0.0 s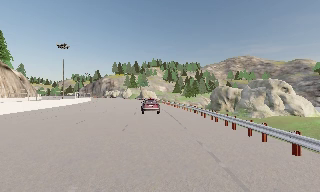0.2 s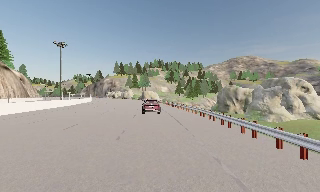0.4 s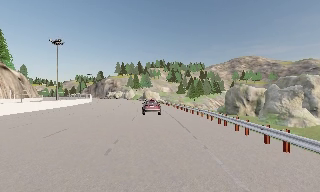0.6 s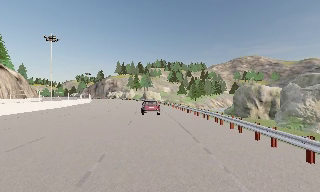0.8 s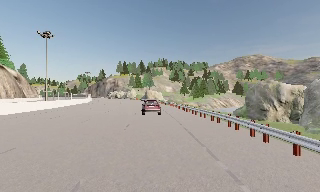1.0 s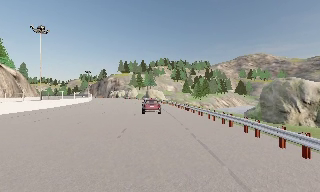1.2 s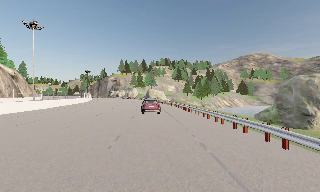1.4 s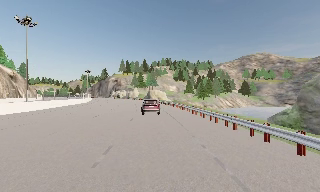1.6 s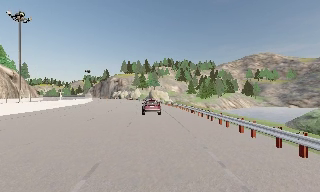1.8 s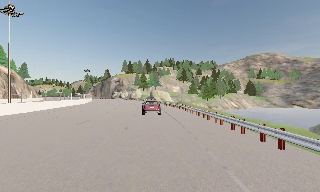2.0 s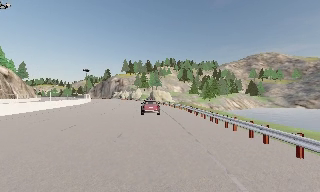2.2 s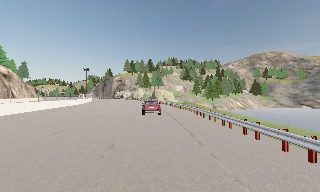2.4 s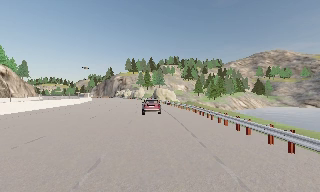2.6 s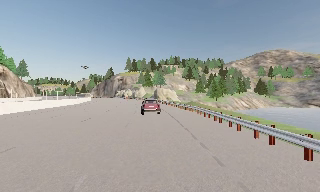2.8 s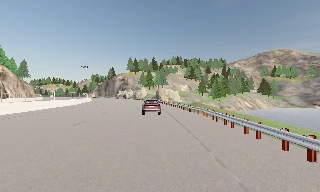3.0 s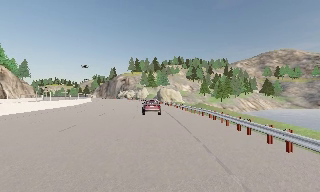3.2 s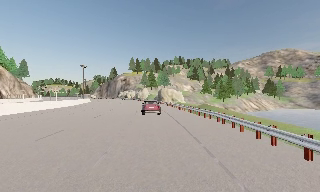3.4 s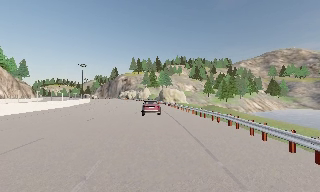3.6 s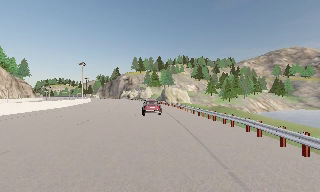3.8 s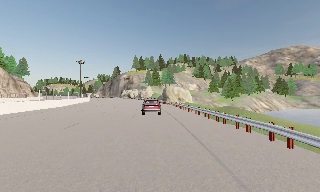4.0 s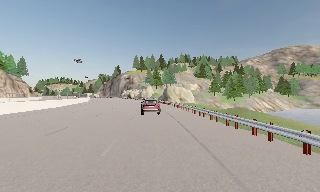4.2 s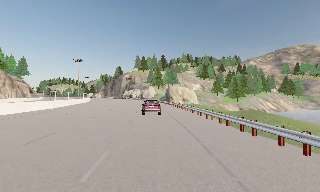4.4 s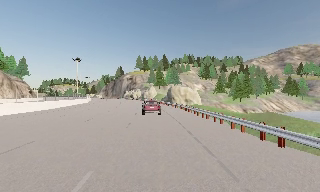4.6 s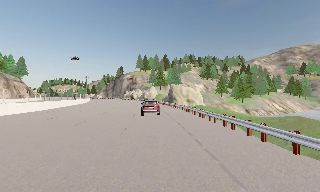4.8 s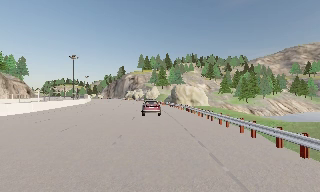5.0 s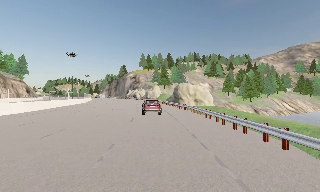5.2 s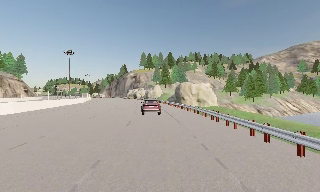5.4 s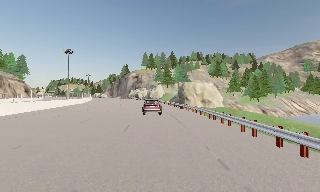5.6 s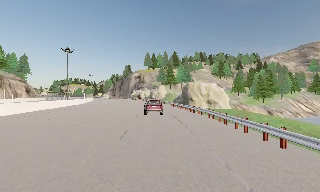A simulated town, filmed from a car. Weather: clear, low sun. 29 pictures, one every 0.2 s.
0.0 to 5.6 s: The scene slides to the right, as the camera pans about 15 degrees to its left. It travels forward, about 45 m, so what stands in front looms larger.
The film runs forward here.
